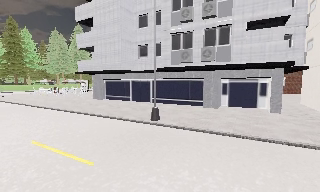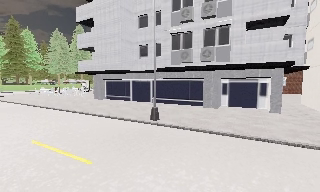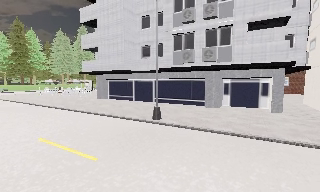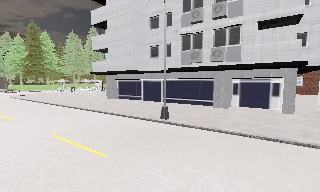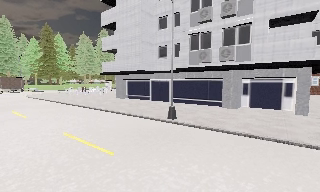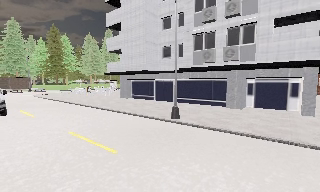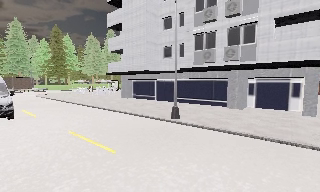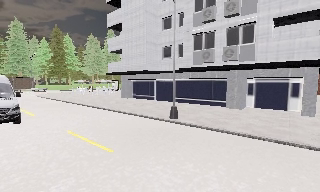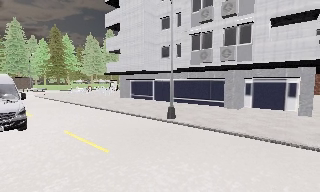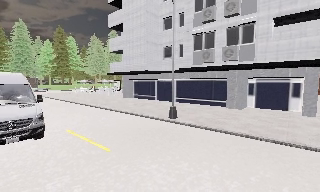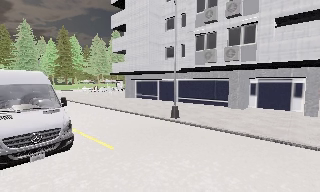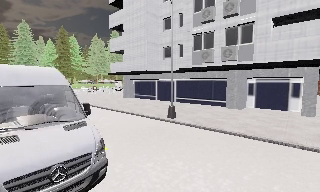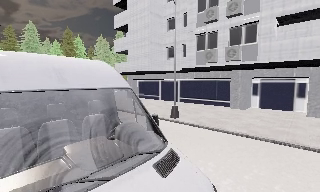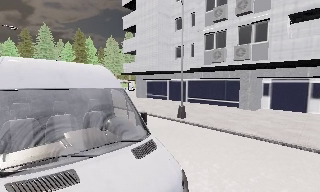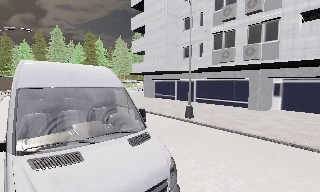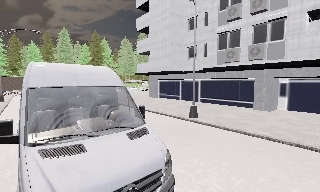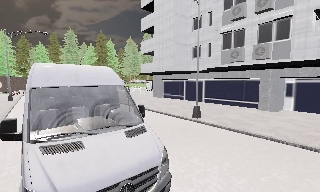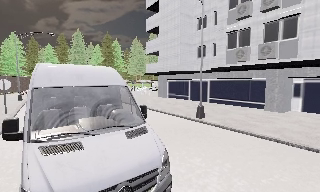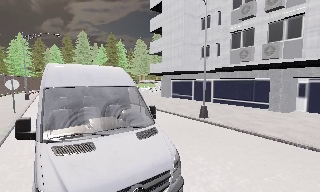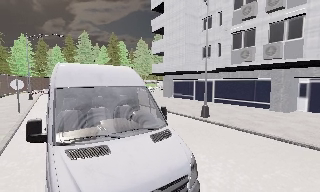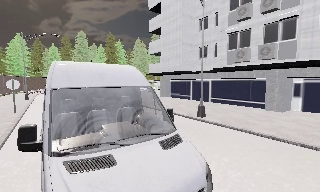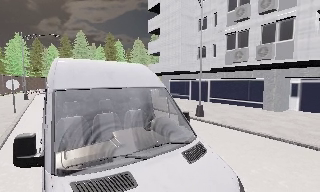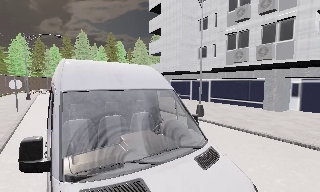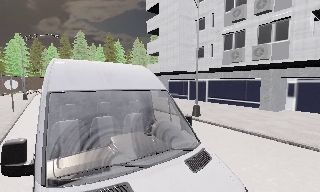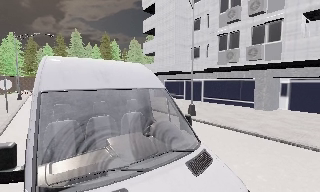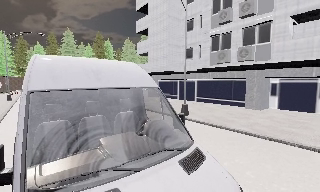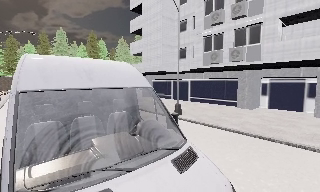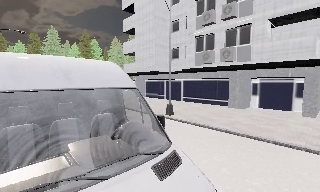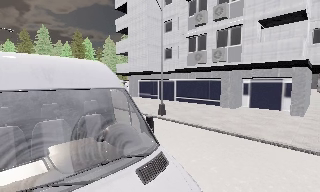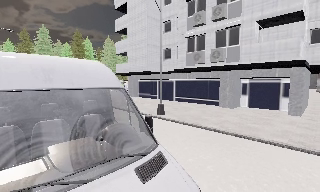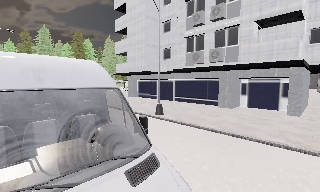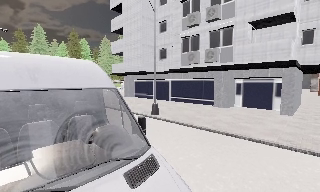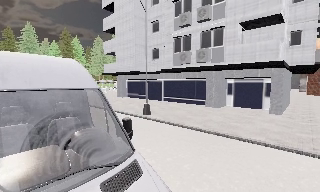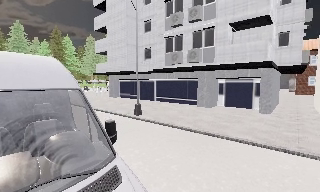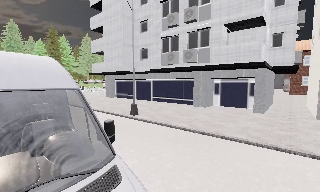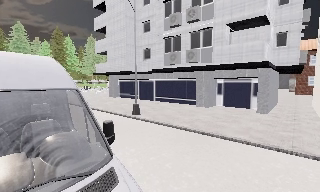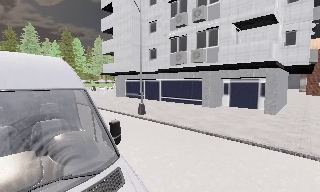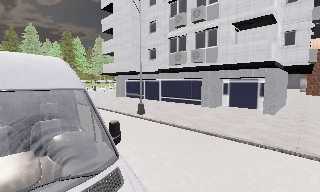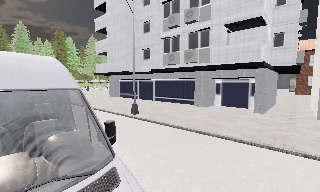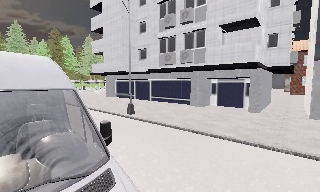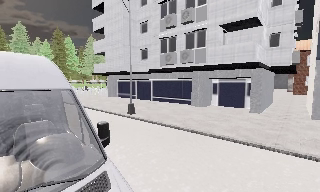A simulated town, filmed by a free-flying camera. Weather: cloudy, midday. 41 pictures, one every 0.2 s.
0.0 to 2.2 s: The camera pans to its left, which is counterclockwise from overhead, by about 10 degrees. It travels to its right and backward, about 1 m.
2.2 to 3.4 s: The camera swings to its left by about 15 degrees, and the scene slides to the right.
3.4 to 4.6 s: The camera travels backward, about 0.5 m, so what stands in front gets smaller.
4.6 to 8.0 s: The scene slides to the left, as the camera pans about 15 degrees to its right. It travels to its right, about 2 m, so close, fixed things drift to the left.
The film runs forward here.
